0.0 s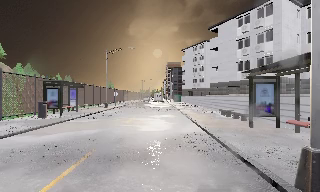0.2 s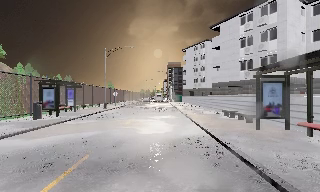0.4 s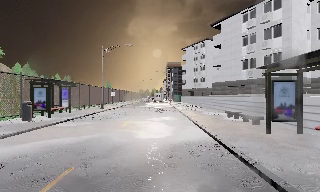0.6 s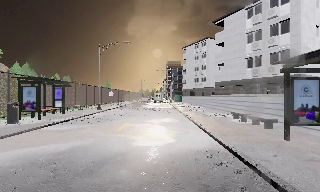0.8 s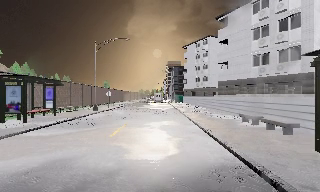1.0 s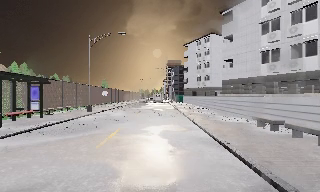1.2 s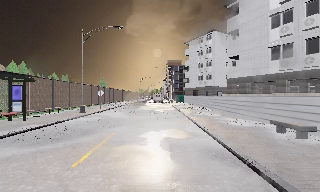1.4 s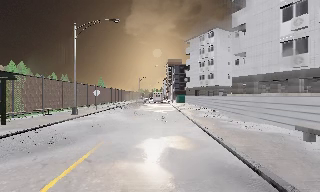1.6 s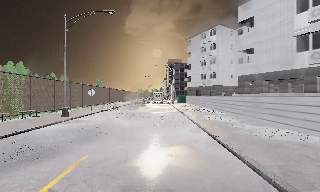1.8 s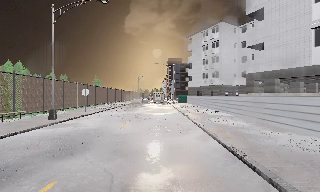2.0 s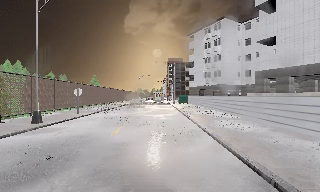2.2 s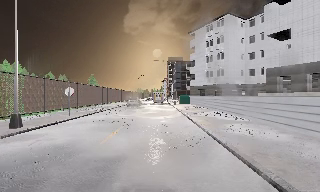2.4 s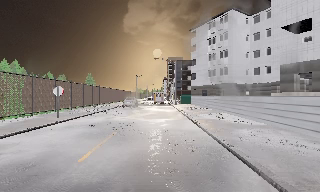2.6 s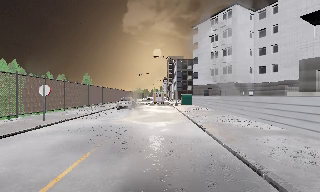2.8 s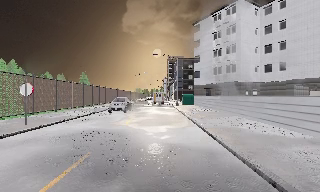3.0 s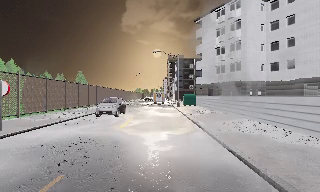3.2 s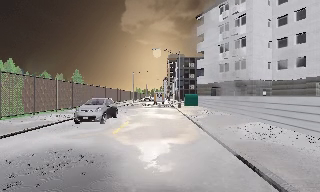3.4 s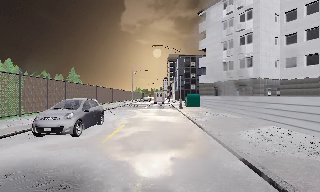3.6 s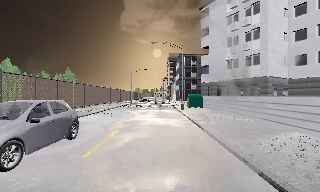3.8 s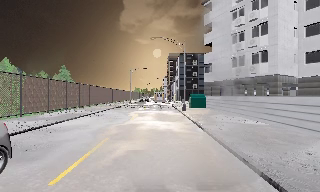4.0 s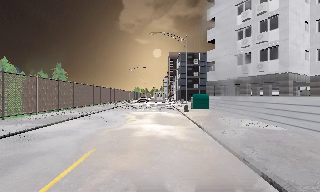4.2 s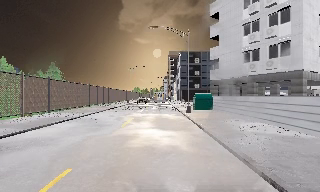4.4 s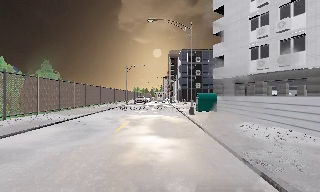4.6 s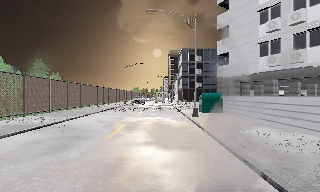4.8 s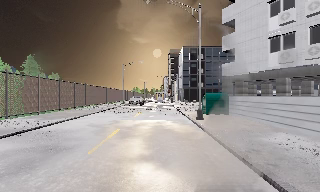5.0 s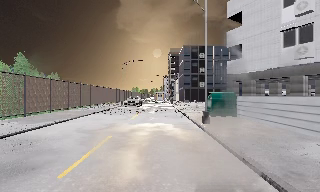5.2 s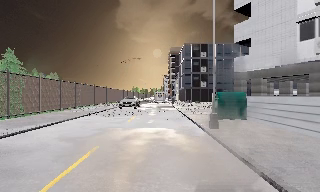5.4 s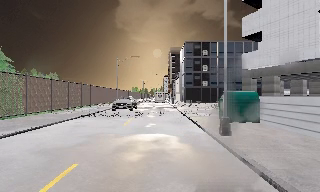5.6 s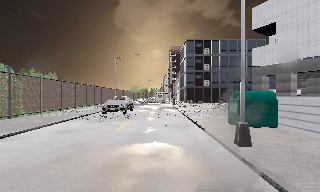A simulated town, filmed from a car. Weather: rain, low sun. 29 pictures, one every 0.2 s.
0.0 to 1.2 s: The camera travels forward, about 6 m, so what stands in front looms larger. It gains speed.
1.2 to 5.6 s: The camera travels forward, about 30 m, so what stands in front looms larger.
The film runs forward here.
